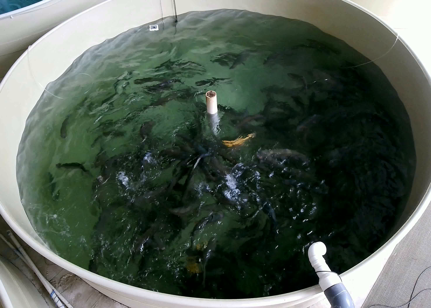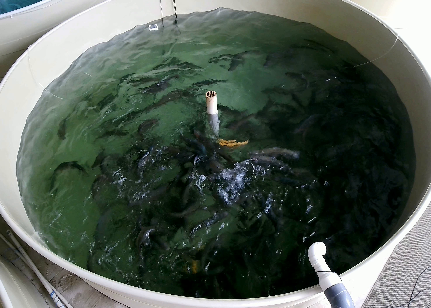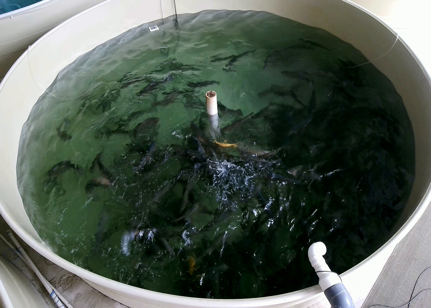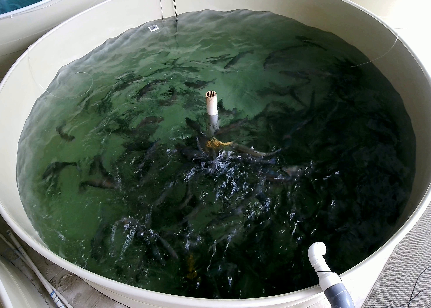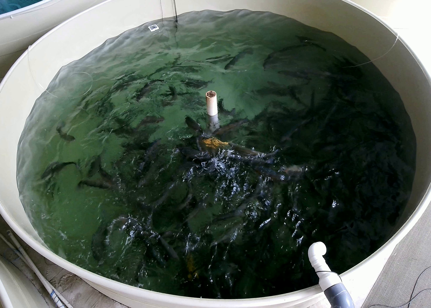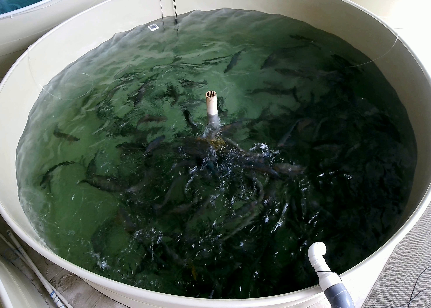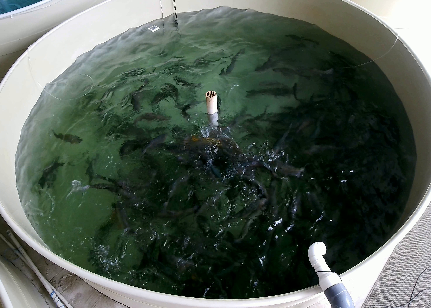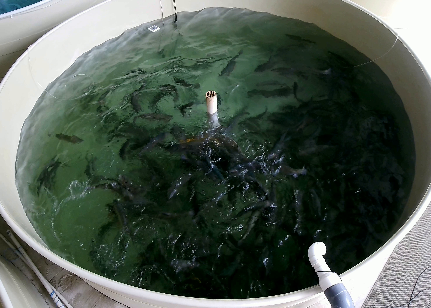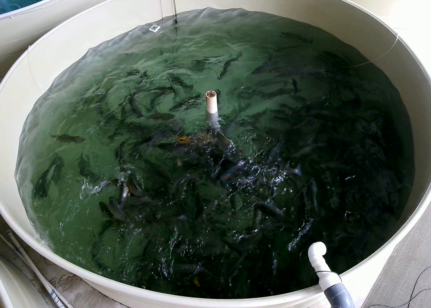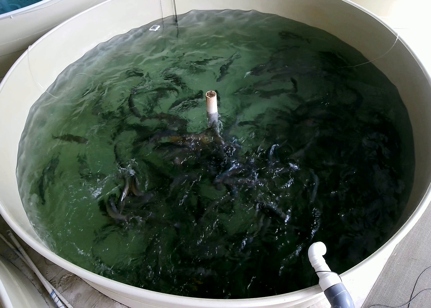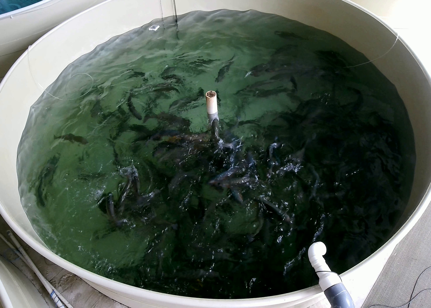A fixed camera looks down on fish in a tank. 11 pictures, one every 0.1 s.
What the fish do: Weak feeding.
